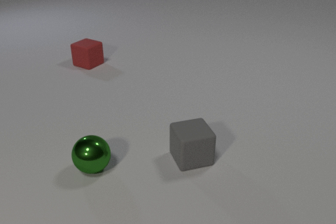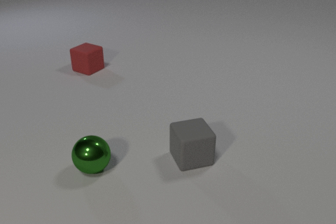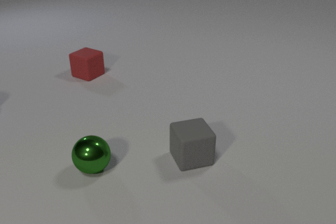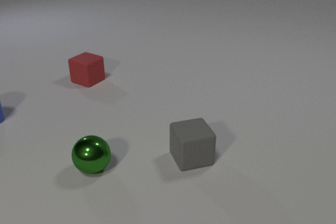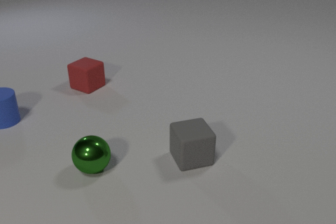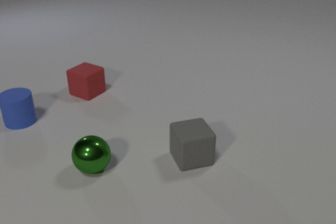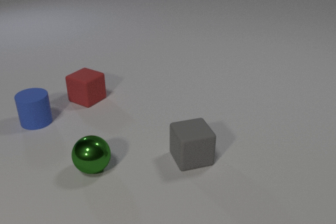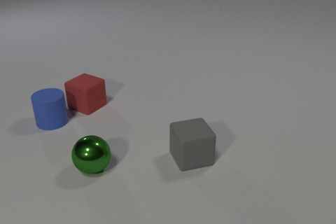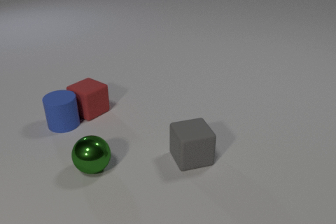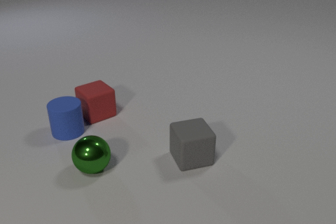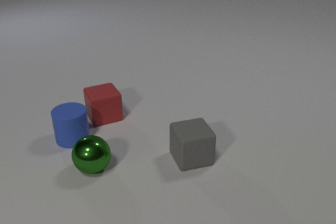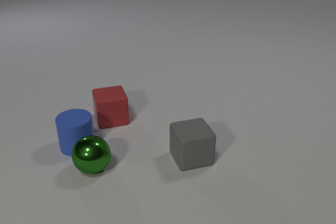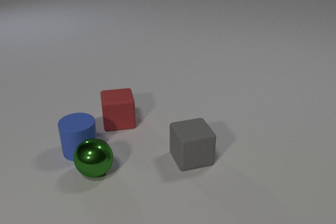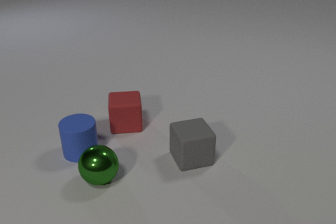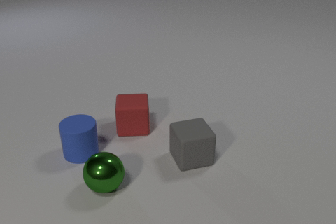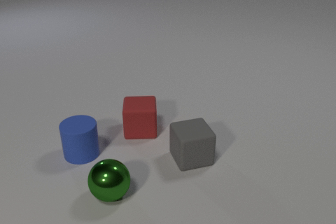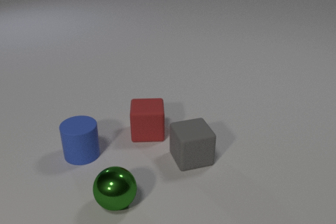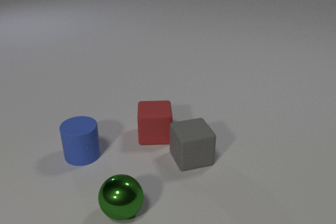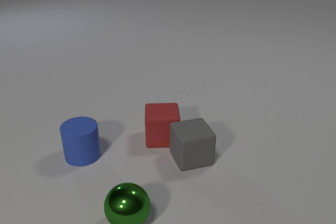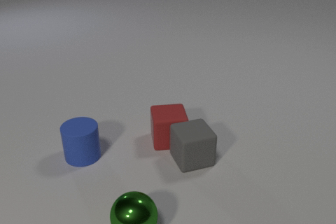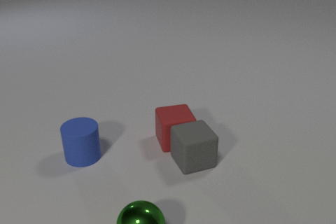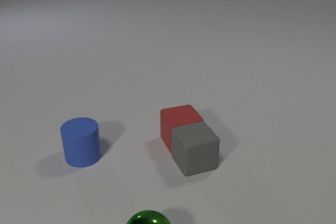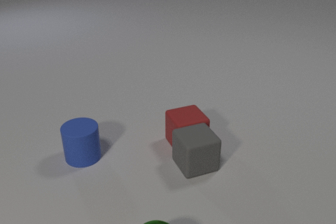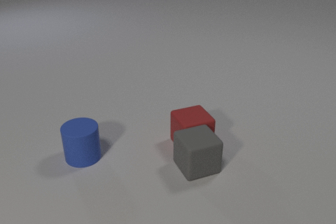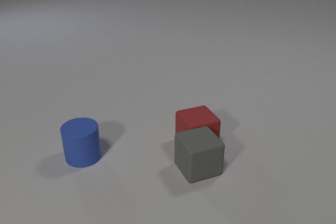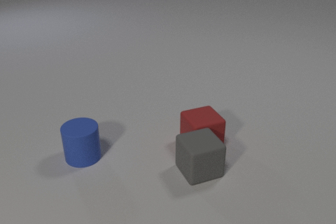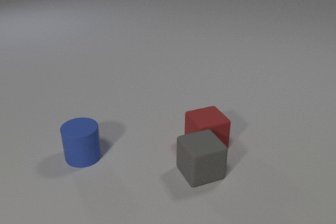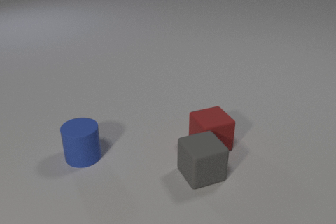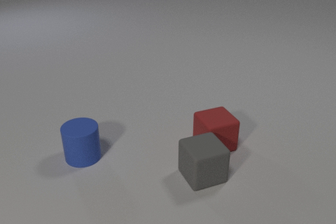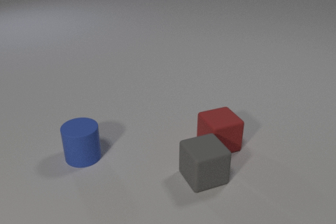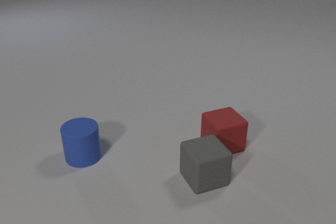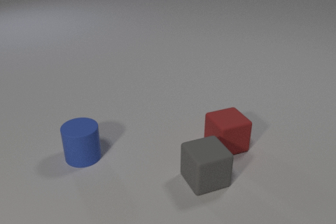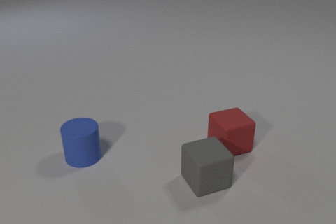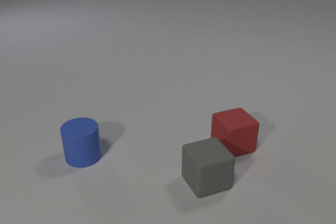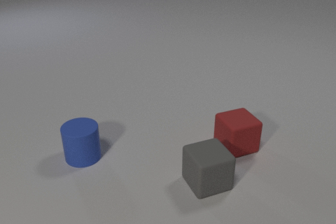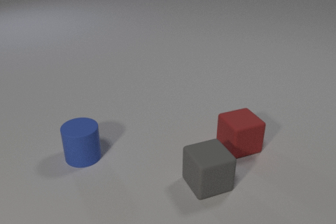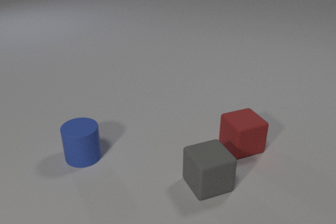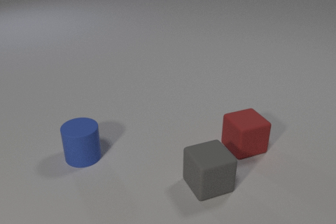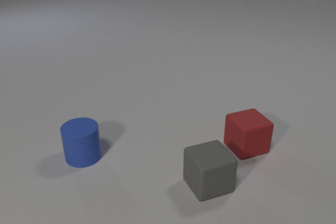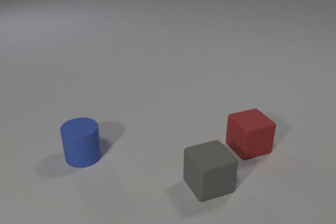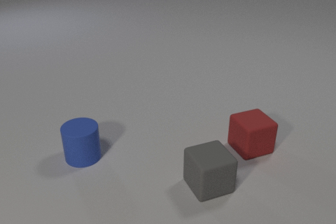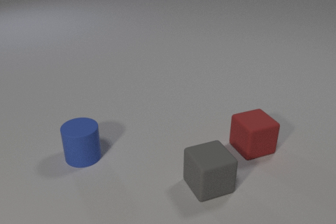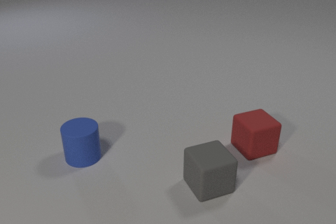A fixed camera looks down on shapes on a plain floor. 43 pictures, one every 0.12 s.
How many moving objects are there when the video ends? 1.
What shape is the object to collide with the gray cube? cube.
How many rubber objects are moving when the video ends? 1.
0.00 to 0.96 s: The blue rubber cylinder comes in at the left edge, slides to the right and toward the camera. The red rubber cube slides toward the camera. The blue rubber cylinder and the red rubber cube collide.
0.96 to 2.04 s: The blue rubber cylinder slides toward the camera. The red rubber cube slides to the right and toward the camera, spins clockwise seen from above by about 45 degrees, its near face sliding to the left. The green metal sphere rolls toward the camera. The blue rubber cylinder and the green metal sphere collide.
2.04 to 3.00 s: The red rubber cube slides to the right. The green metal sphere rolls toward the camera and to the right, leaves at the bottom edge. The gray rubber cube slides toward the camera and to the right. The red rubber cube and the gray rubber cube collide.
3.00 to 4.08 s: The red rubber cube slides to the right. The gray rubber cube slides toward the camera and to the right.
4.08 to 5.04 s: The red rubber cube slides to the right.
